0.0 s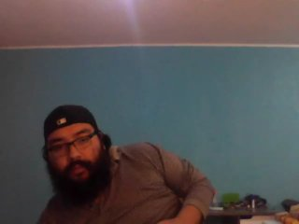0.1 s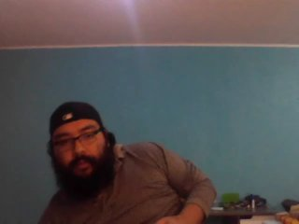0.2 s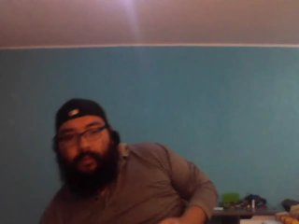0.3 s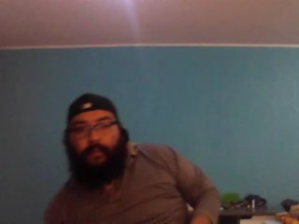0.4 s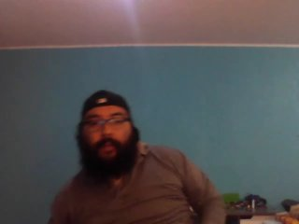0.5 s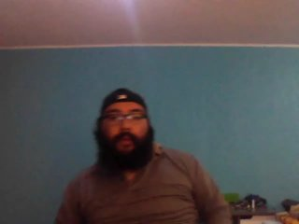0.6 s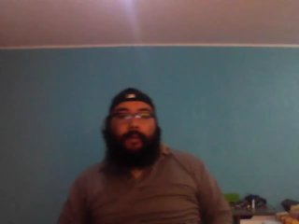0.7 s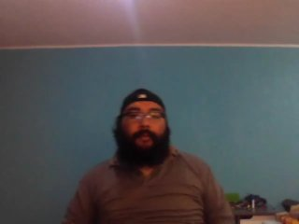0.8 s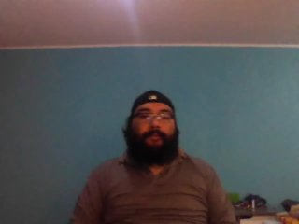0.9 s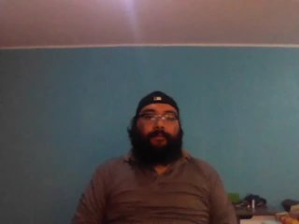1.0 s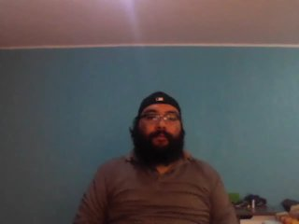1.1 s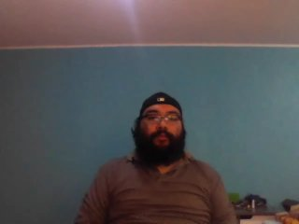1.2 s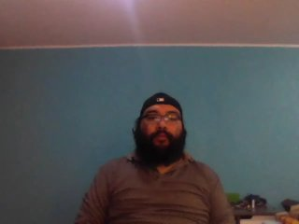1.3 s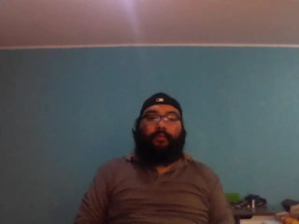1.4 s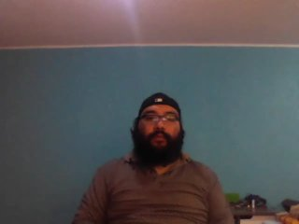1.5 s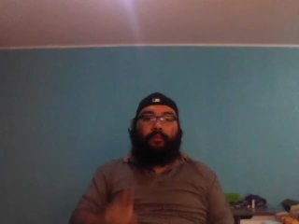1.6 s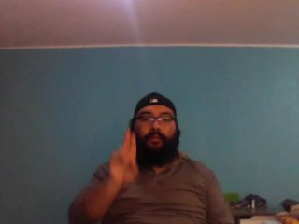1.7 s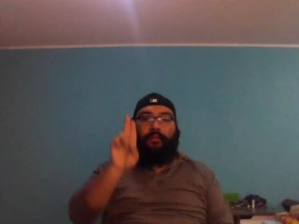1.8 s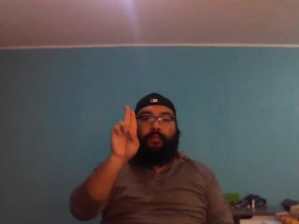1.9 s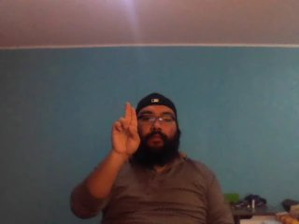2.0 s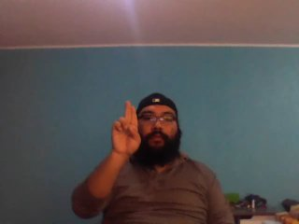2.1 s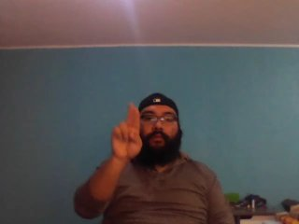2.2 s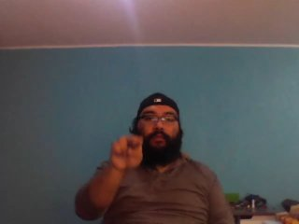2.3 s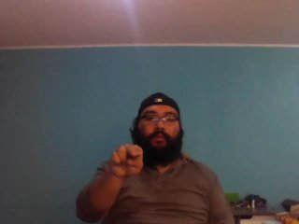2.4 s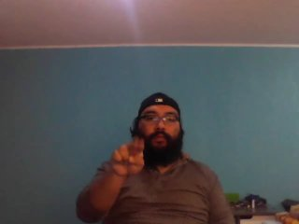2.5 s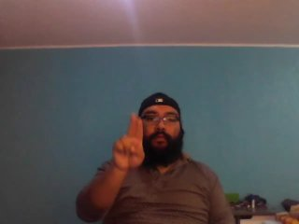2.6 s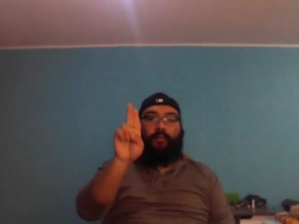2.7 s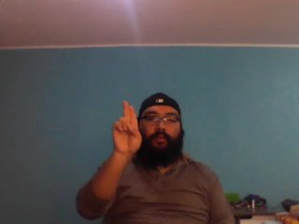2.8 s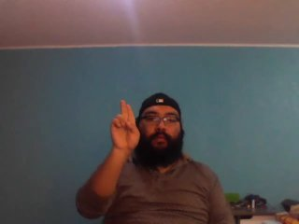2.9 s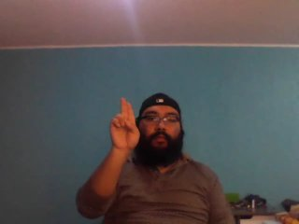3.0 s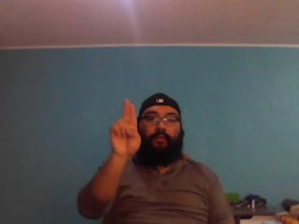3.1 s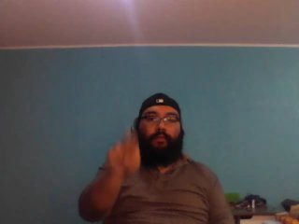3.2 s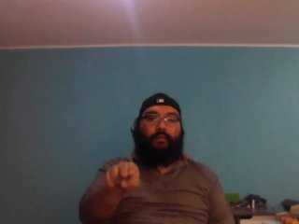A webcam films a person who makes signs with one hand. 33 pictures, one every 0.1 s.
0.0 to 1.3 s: Non-gesture.
1.4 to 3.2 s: Double click with two fingers.
